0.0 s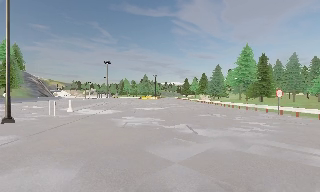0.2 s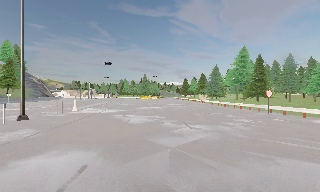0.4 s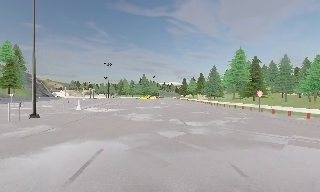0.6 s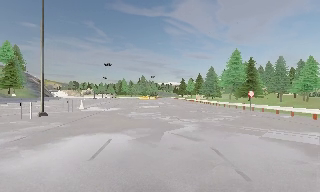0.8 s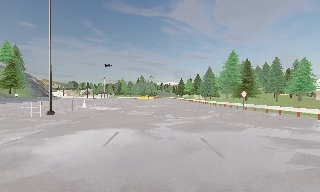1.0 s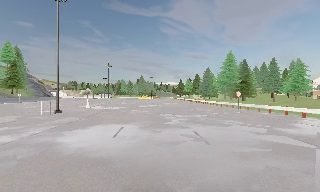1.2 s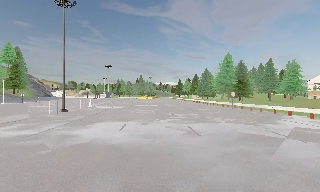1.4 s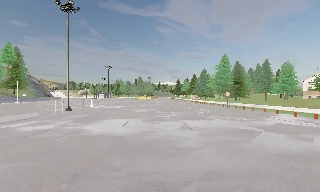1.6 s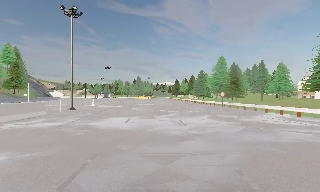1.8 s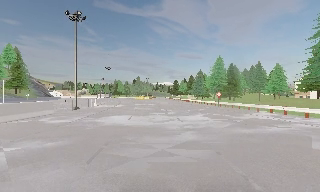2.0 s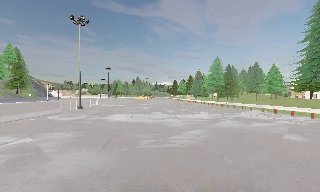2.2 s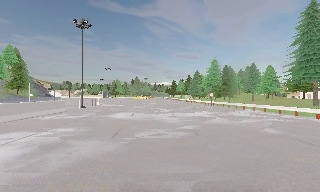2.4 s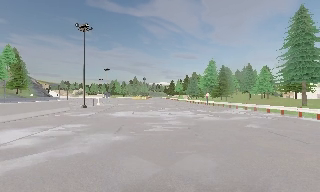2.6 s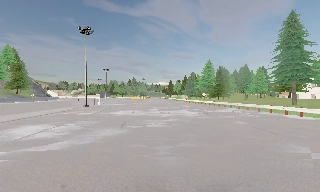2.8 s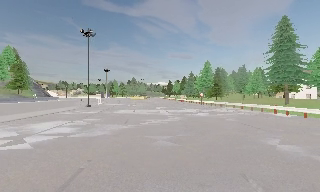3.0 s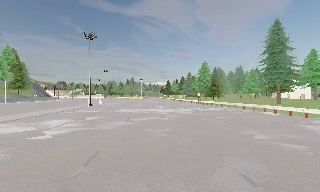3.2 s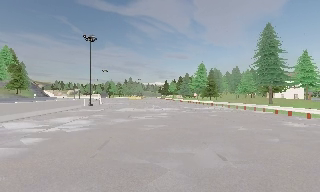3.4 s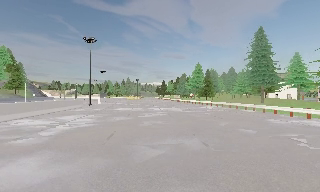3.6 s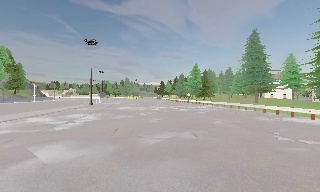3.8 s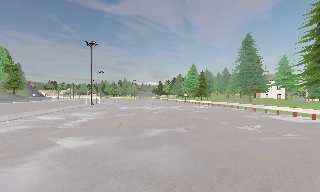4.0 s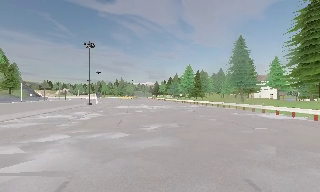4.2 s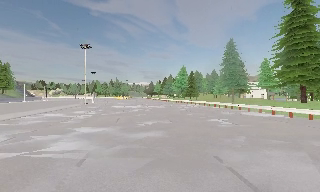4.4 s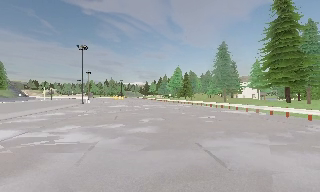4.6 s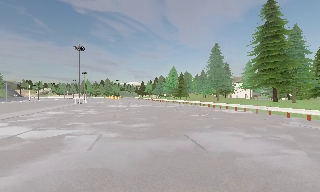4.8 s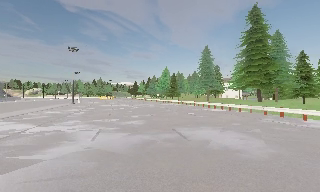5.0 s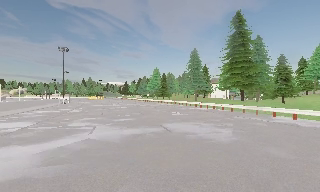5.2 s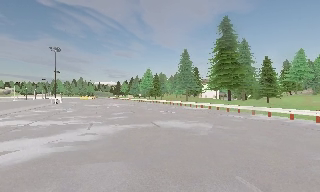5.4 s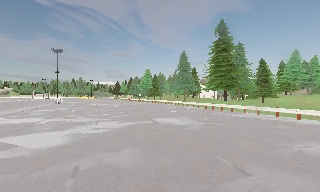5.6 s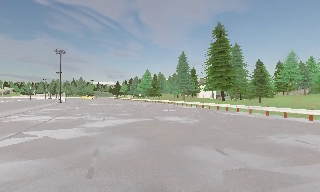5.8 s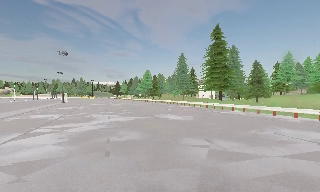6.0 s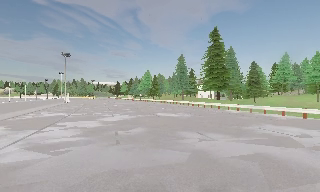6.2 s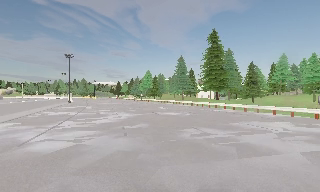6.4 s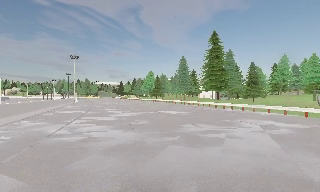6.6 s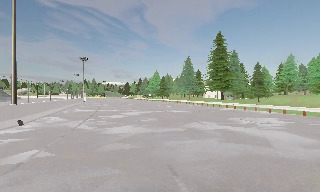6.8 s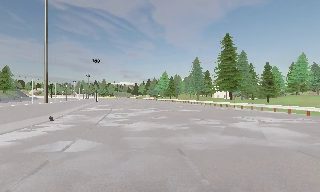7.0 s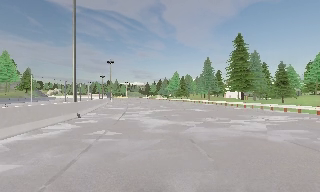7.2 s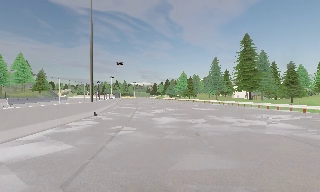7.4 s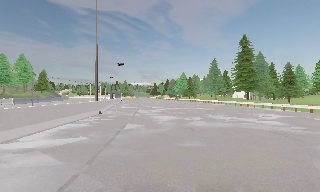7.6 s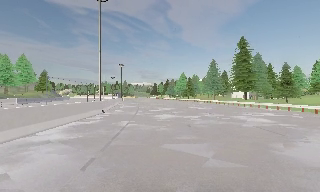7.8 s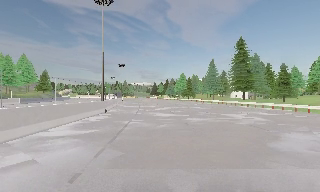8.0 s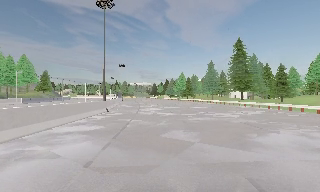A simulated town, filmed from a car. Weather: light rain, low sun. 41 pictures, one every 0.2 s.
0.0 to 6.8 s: The camera pans to its right, which is clockwise from overhead, by about 20 degrees. It travels backward, about 40 m, so what stands in front gets smaller.
6.8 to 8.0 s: The camera travels backward, about 6 m, so what stands in front gets smaller. It loses speed.
The film runs backward here.
